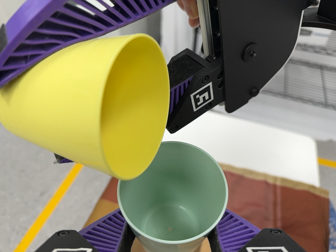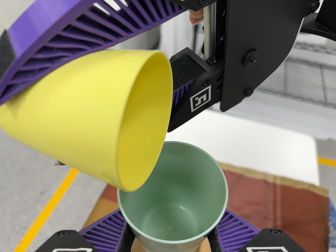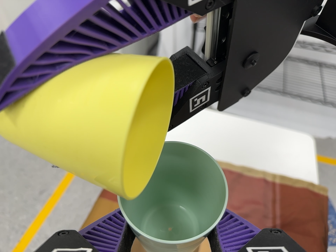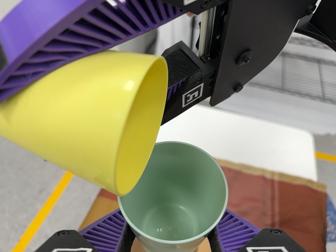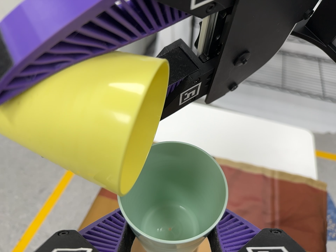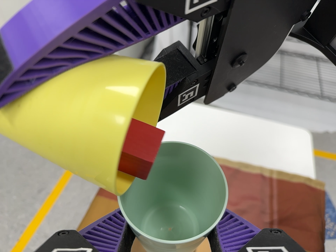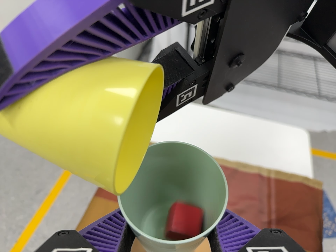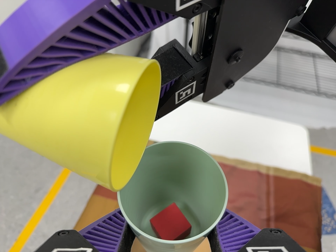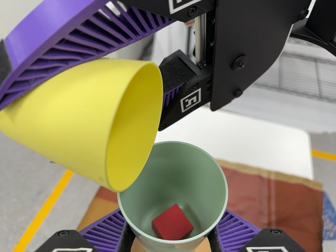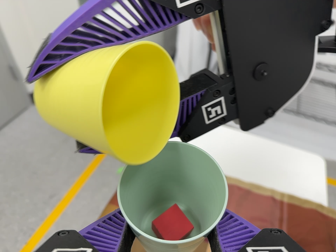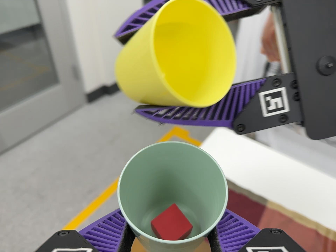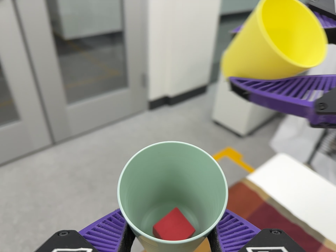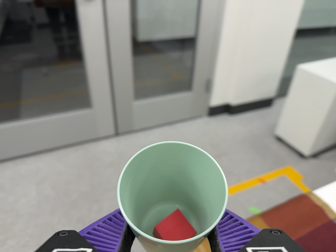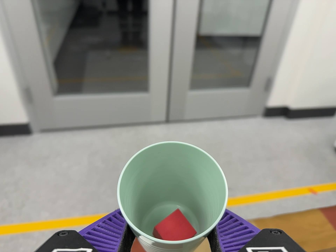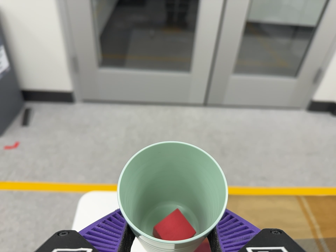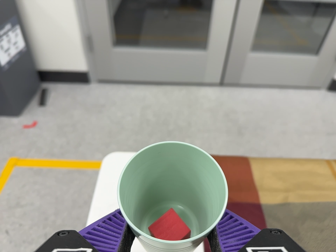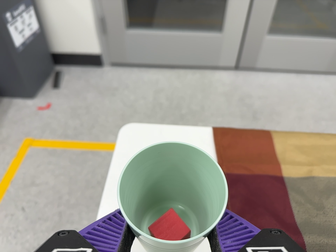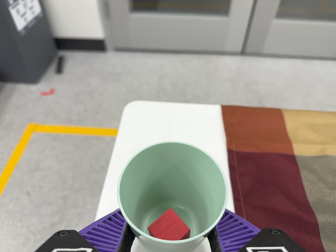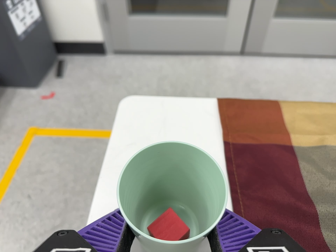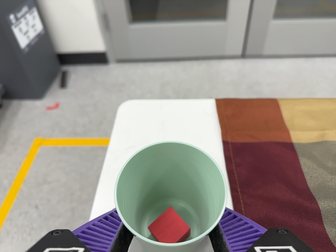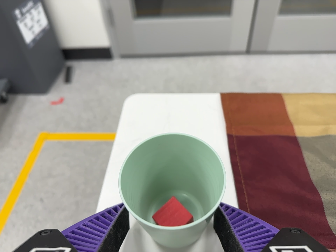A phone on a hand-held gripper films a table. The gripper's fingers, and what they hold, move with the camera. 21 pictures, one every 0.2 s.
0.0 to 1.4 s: The camera keeps its place and its aim.
1.4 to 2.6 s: The camera pans to its left by about 45 degrees. It travels to its left, toward the bottom of its view and backward, about 18 cm, so close, fixed things drift to the right. Its aim tips toward the top of its view by about 15 degrees. It rolls about its line of sight by about 40 degrees, and the scene rotates clockwise.
2.6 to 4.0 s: The scene slides to the right, as the camera pans about 15 degrees to its left. It travels toward the bottom of its view, about 16 cm, so close, fixed things drift upward. Its aim tips toward the bottom of its view by about 10 degrees, and the scene shifts upward.
The film runs forward here.
